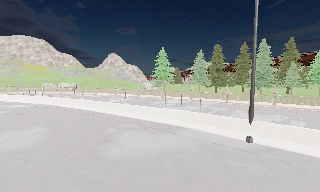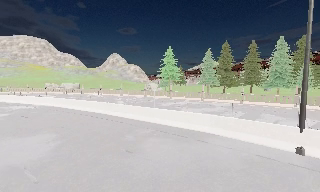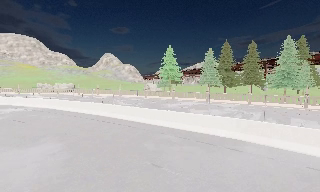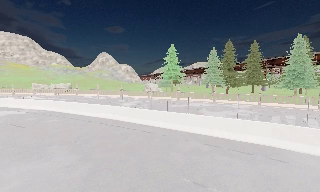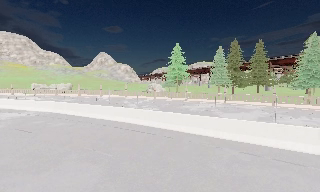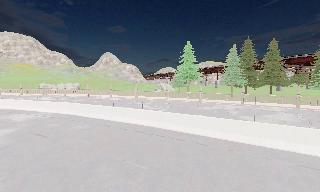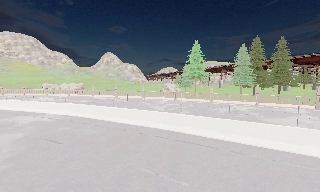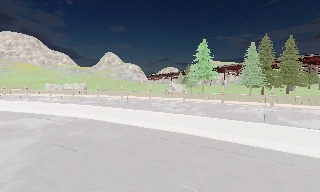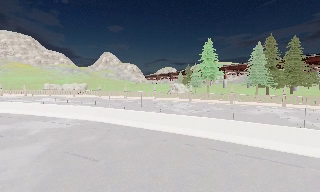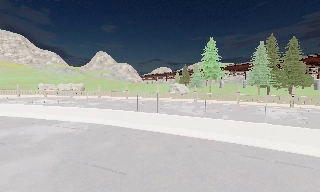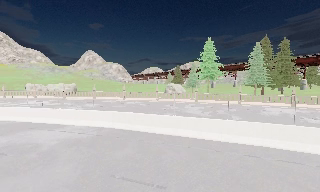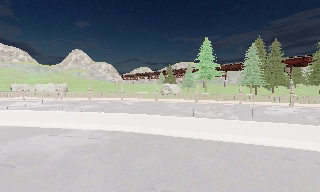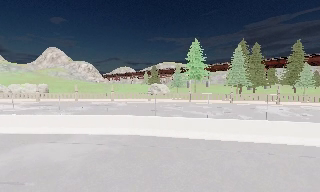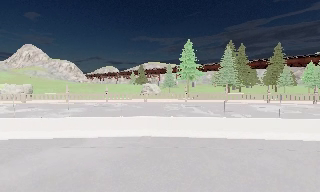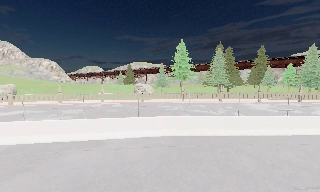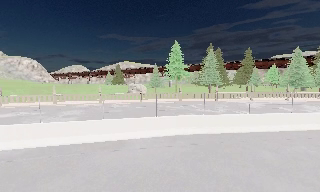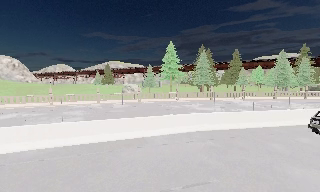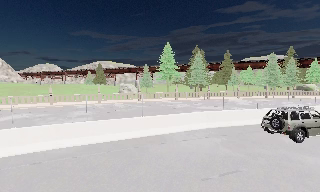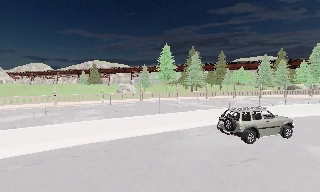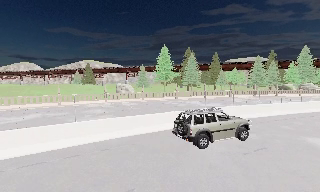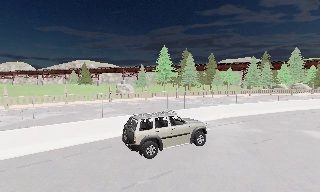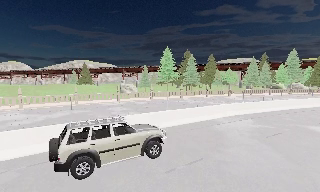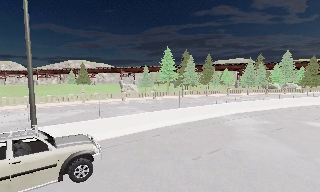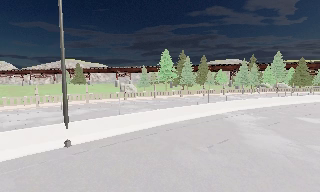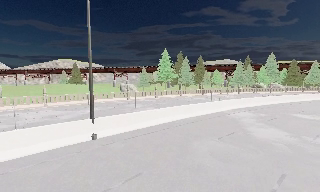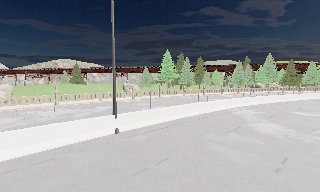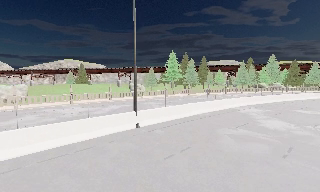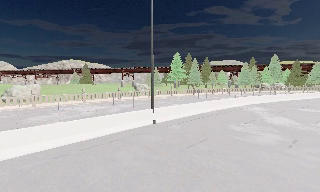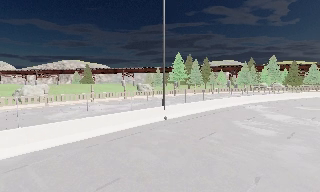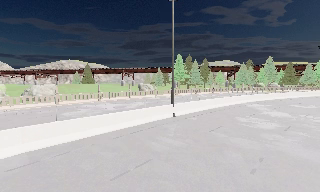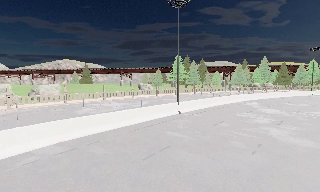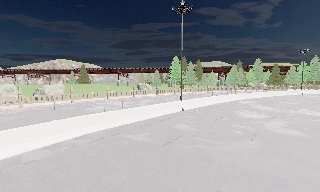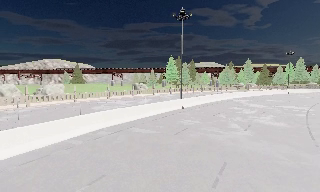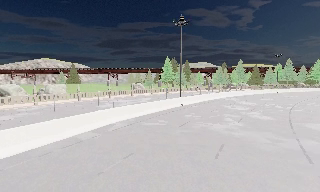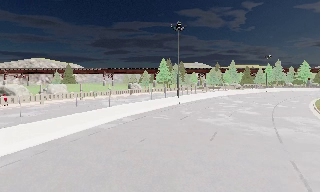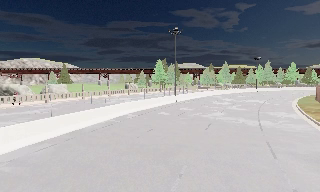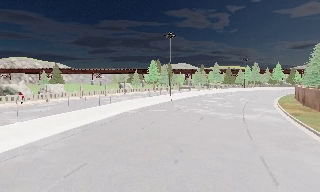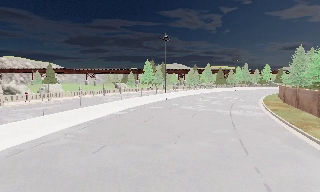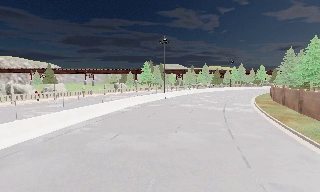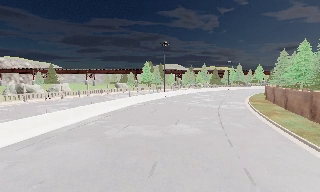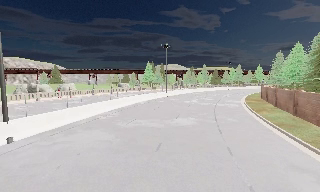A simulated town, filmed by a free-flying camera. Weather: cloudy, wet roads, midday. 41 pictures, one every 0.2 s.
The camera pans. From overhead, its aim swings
clockwise.
0.0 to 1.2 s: The camera travels to its left and forward, about 12 m, so close, fixed things drift to the right.
1.2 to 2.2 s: The camera pans to its right, which is clockwise from overhead, by about 10 degrees. It travels to its left and forward, about 9 m, so close, fixed things drift to the right.
2.2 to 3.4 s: The camera pans to its right, which is clockwise from overhead, by about 30 degrees. It travels to its left, about 11 m.
3.4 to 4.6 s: The camera pans to its right, which is clockwise from overhead, by about 15 degrees. It travels to its left and backward, about 11 m, so close, fixed things drift to the right.
4.6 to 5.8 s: The camera travels backward and to its left, about 10 m, so what stands in front gets smaller.
5.8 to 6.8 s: The camera pans to its right, which is clockwise from overhead, by about 10 degrees. It travels backward and to its left, about 10 m, so what stands in front gets smaller.
6.8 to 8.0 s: The camera travels backward, about 12 m, so what stands in front gets smaller.
The film runs backward here.
